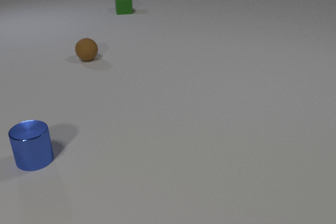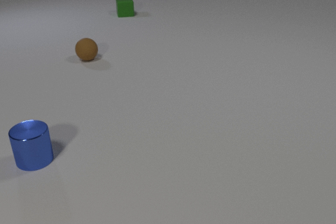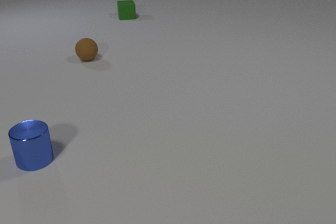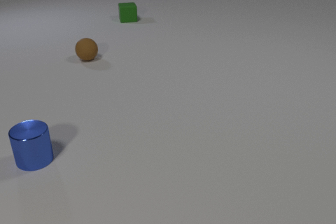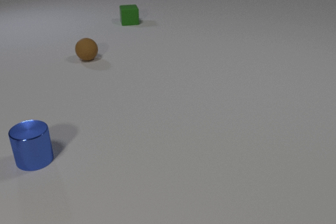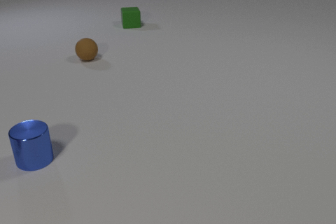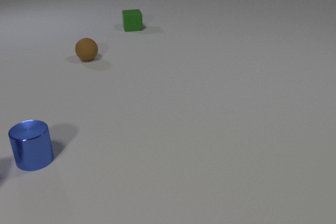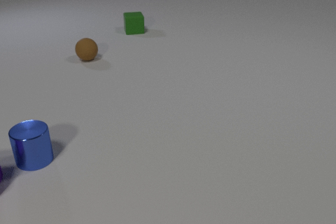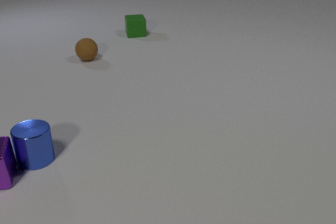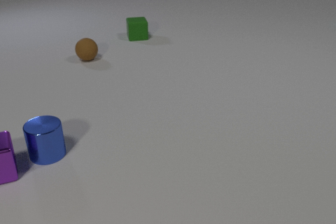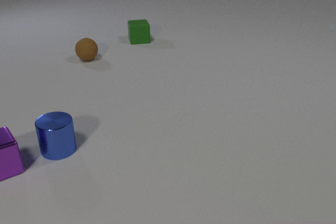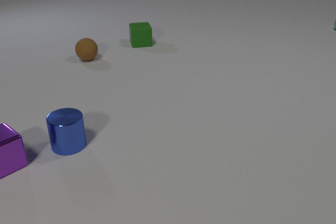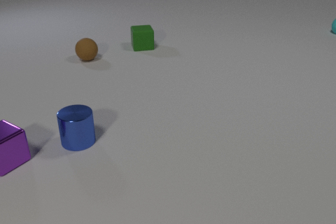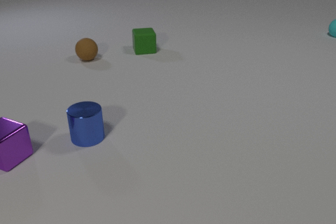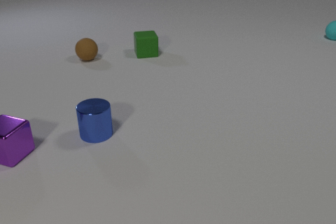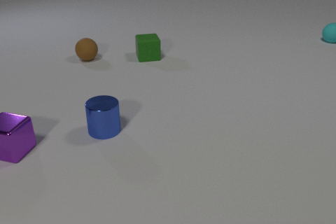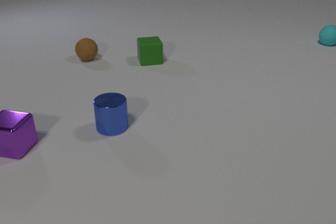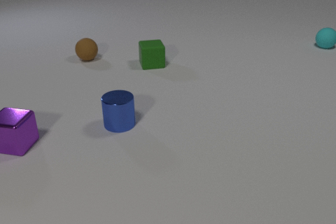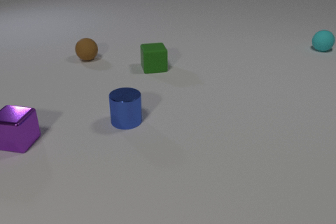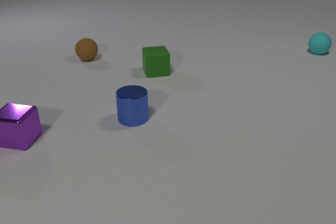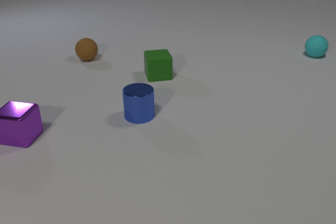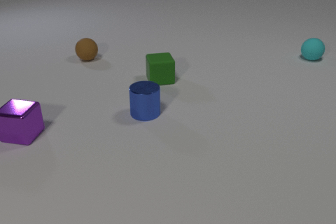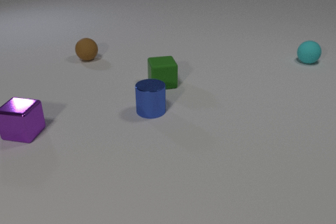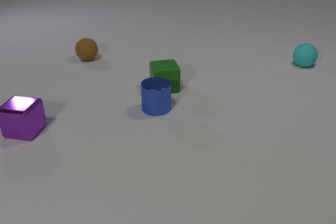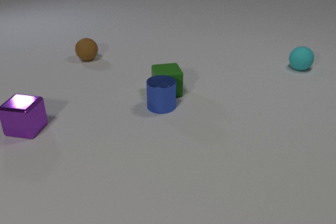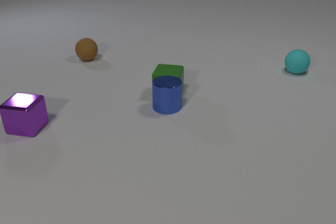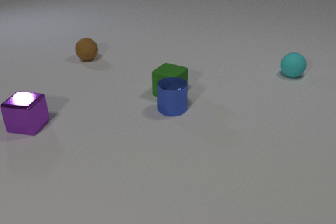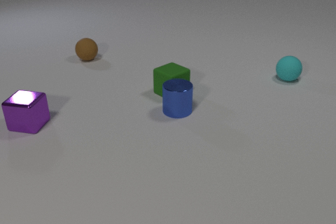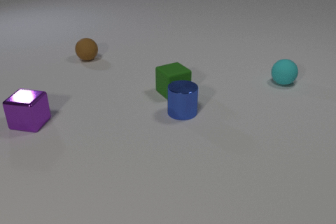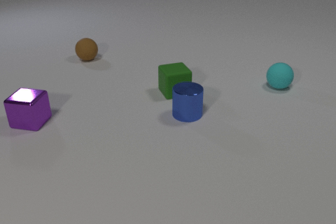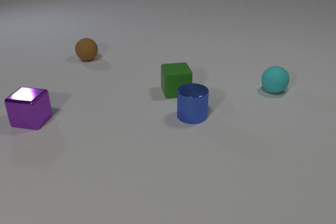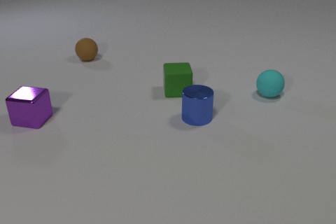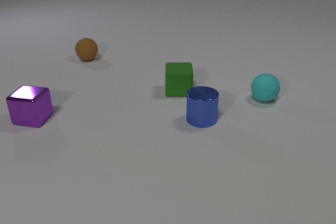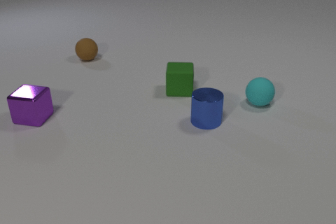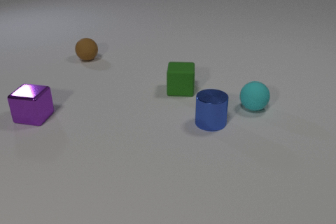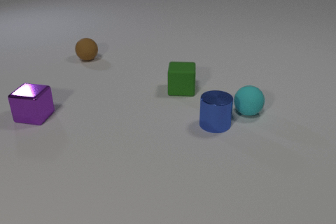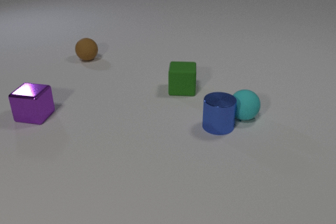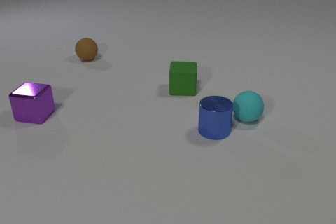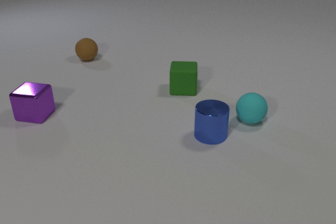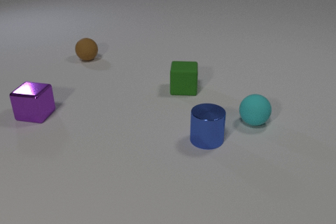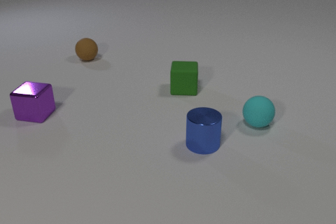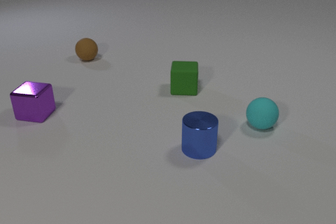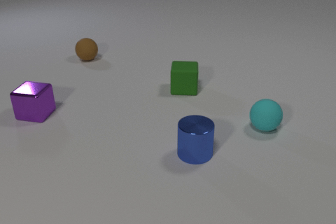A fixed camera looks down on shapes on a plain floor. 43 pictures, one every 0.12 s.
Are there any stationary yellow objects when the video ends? no.
How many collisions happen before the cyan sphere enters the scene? 1.
What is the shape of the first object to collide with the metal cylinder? cube.
0.00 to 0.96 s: The purple metal cube comes in at the left edge, slides to the right and away from the camera. The green rubber cube slides toward the camera. The purple metal cube and the blue metal cylinder collide.
0.96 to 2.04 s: The purple metal cube slides away from the camera and to the right, spins so that its near face slides to the right, counterclockwise seen from above. The blue metal cylinder slides to the right and away from the camera. The green rubber cube slides toward the camera. The cyan rubber sphere comes in at the right edge, rolls toward the camera.
2.04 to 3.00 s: The purple metal cube slides away from the camera and to the right. The blue metal cylinder slides to the right and away from the camera. The green rubber cube slides toward the camera, spins so that its near face slides to the left, clockwise seen from above. The cyan rubber sphere rolls toward the camera. The blue metal cylinder and the green rubber cube collide.
3.00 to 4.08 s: The purple metal cube slides away from the camera. The blue metal cylinder slides to the right and toward the camera. The green rubber cube slides to the right and away from the camera, spins clockwise seen from above by about 75 degrees, its near face sliding to the left. The cyan rubber sphere rolls toward the camera.
4.08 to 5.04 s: The blue metal cylinder slides toward the camera. The cyan rubber sphere rolls toward the camera. The blue metal cylinder and the cyan rubber sphere collide.
